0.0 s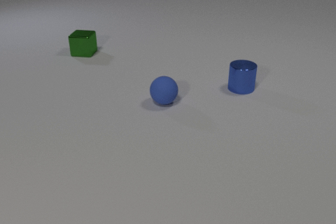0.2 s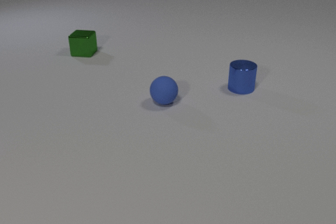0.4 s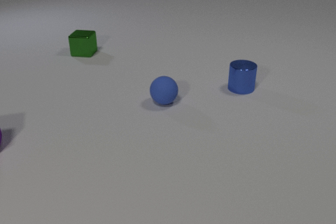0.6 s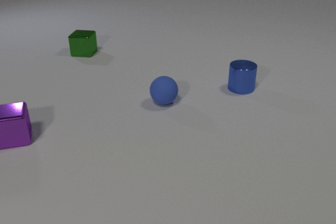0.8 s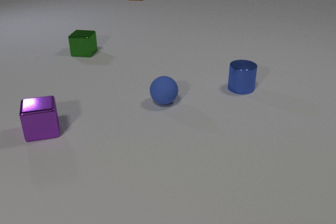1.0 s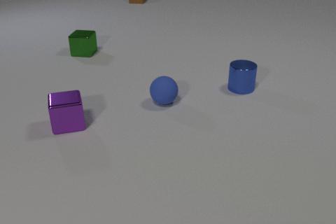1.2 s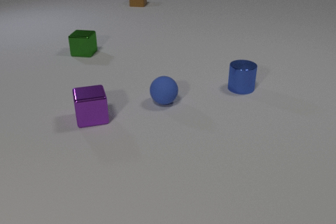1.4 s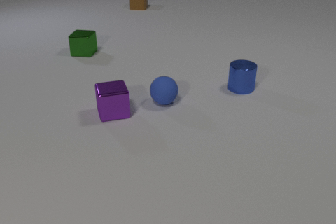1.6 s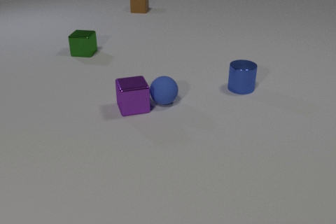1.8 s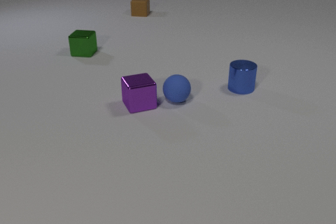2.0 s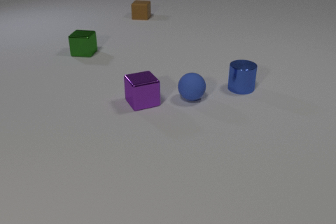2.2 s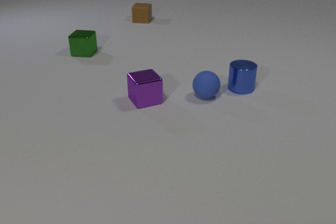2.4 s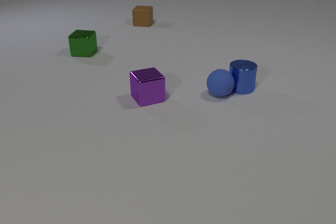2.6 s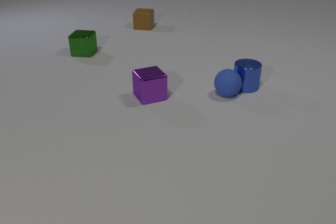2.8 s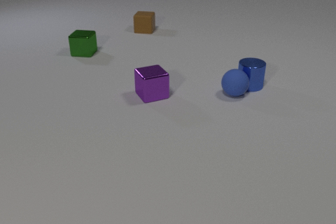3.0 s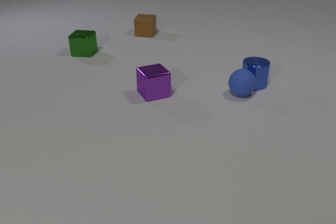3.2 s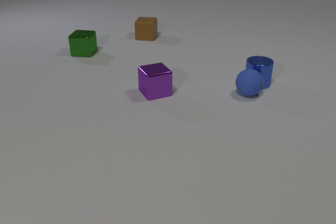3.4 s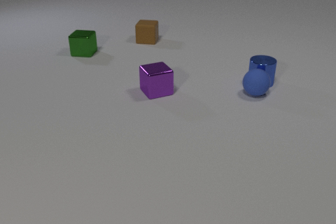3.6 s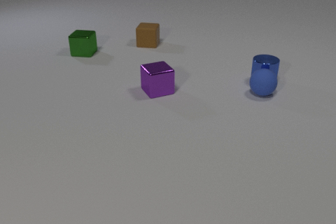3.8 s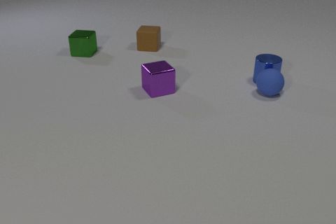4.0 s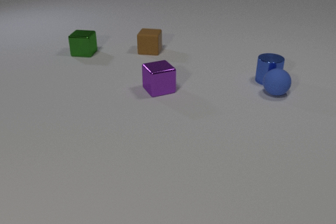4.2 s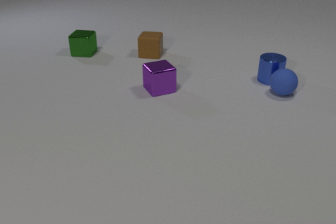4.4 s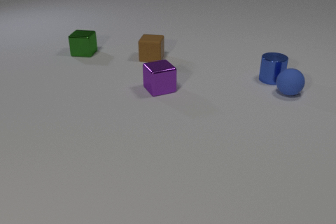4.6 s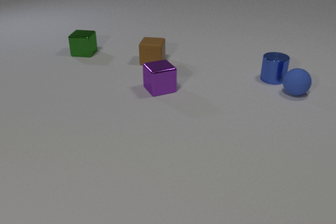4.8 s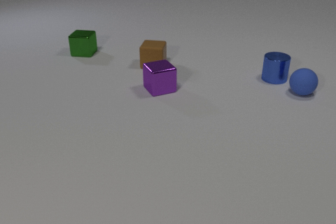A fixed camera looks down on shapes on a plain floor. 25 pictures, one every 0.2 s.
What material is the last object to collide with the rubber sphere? metal.
What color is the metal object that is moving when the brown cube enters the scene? purple.
How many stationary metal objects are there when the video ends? 2.
0.0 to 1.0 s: The purple metal cube comes in at the left edge, slides to the right. The brown rubber cube comes in at the top edge, slides toward the camera.
1.0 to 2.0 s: The purple metal cube slides to the right and away from the camera. The blue rubber sphere rolls to the right. The brown rubber cube slides toward the camera. The purple metal cube and the blue rubber sphere collide.
2.0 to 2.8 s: The purple metal cube slides away from the camera and to the right. The blue rubber sphere rolls to the right. The blue metal cylinder slides to the right and away from the camera. The brown rubber cube slides toward the camera. The blue rubber sphere and the blue metal cylinder collide.
2.8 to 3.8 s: The purple metal cube slides away from the camera and to the right. The blue rubber sphere rolls to the right. The blue metal cylinder slides to the right and away from the camera. The brown rubber cube slides toward the camera.
3.8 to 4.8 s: The blue rubber sphere rolls to the right. The blue metal cylinder slides to the right and away from the camera. The brown rubber cube slides toward the camera.
